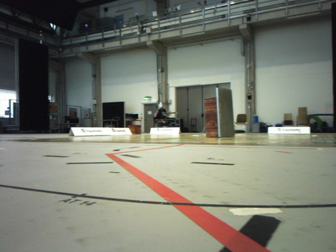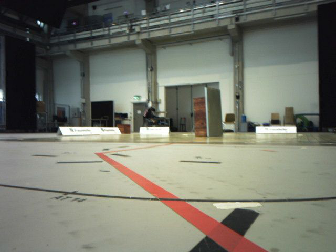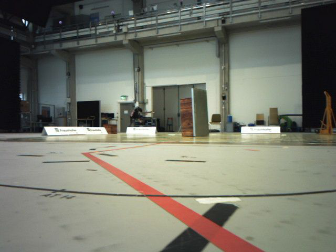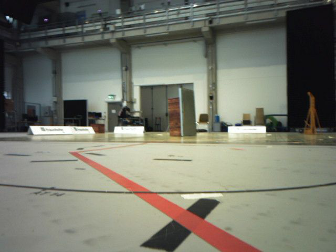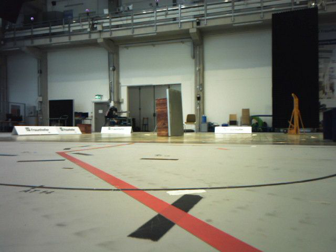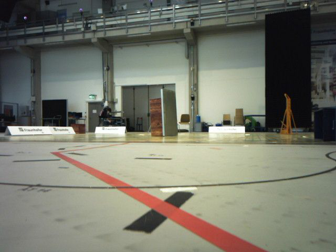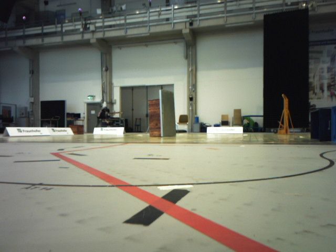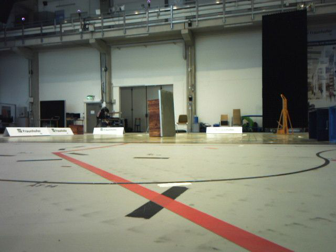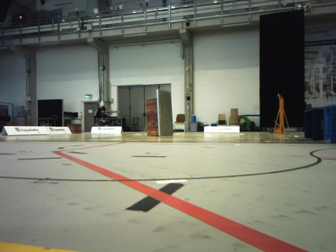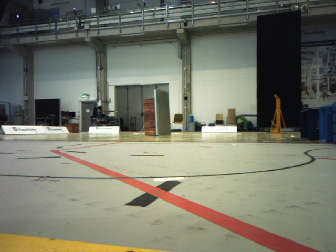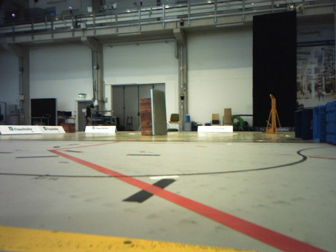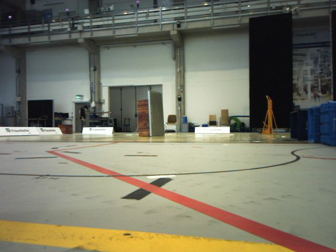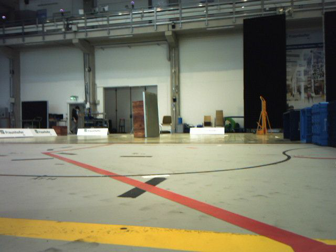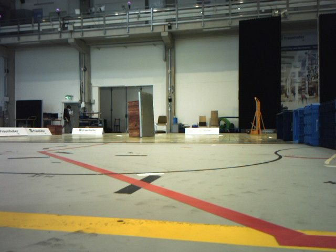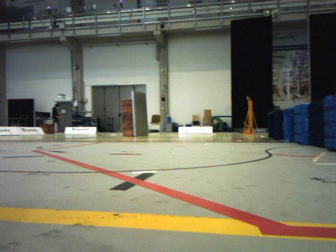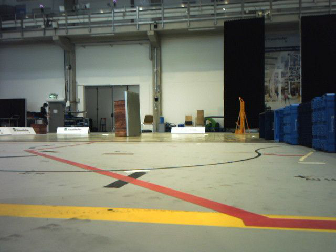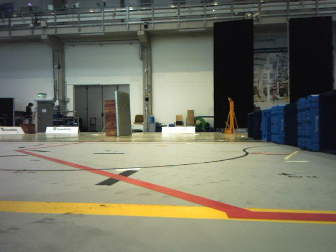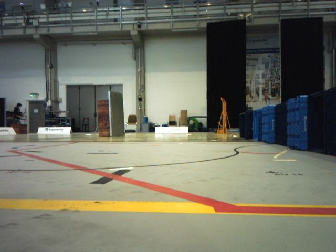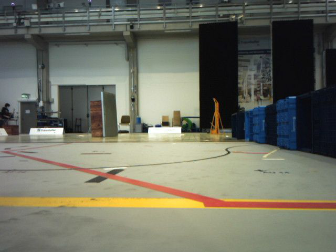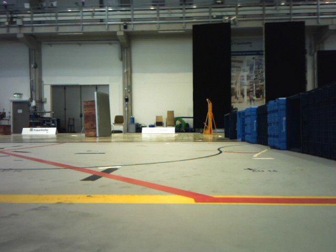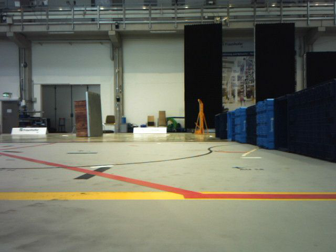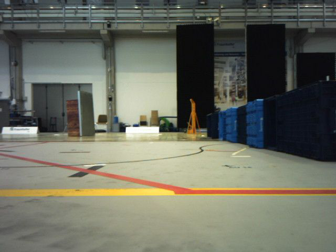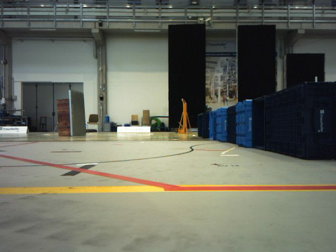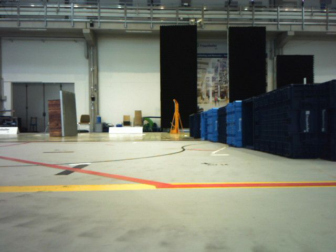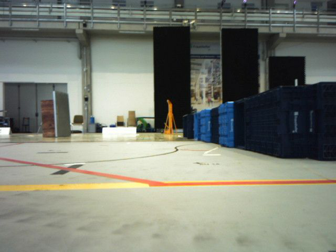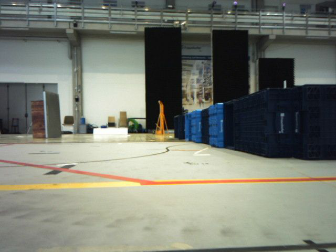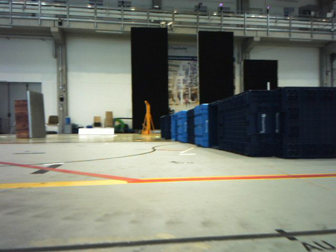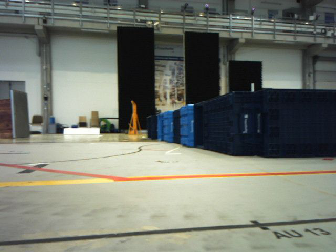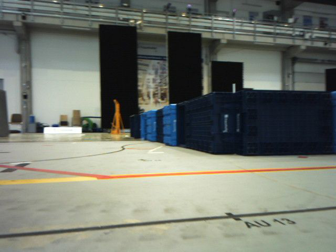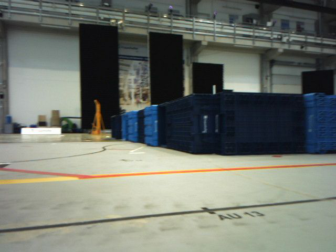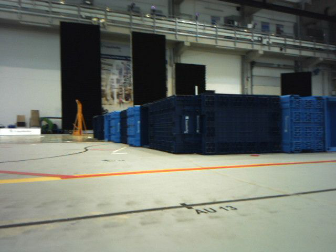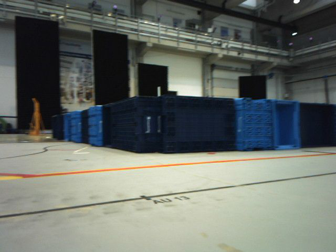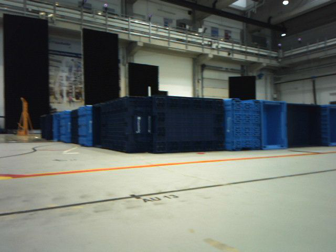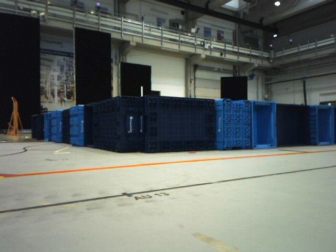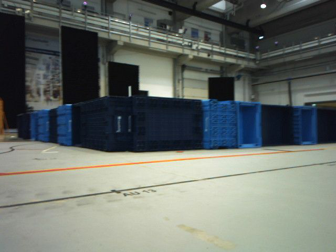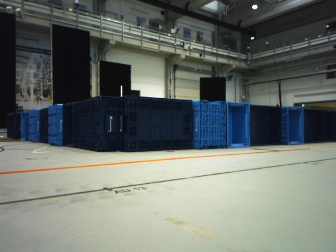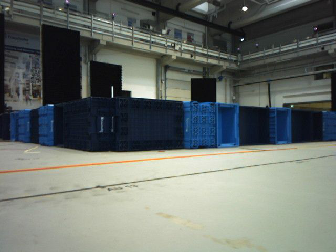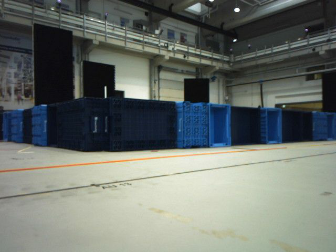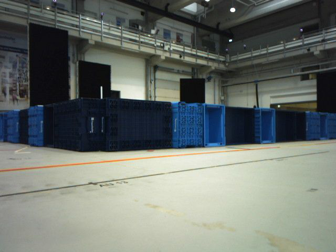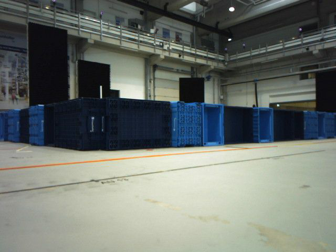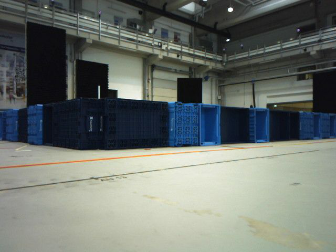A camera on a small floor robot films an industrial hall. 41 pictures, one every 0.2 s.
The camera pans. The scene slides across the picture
to the left.
The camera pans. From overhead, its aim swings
clockwise.
0.0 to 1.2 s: The camera pans to its right, which is clockwise from overhead, by about 10 degrees. It travels backward, about 0.2 m, so what stands in front gets smaller.
1.2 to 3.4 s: The camera travels backward, about 0.4 m, so what stands in front gets smaller.
3.4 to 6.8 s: The camera swings to its right by about 45 degrees, and the scene slides to the left. It travels backward, about 0.6 m.
6.8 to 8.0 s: The camera travels backward, about 0.2 m, so what stands in front gets smaller.
The film runs backward here.
